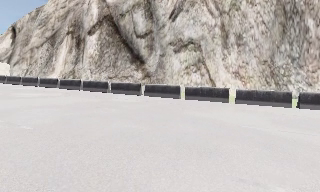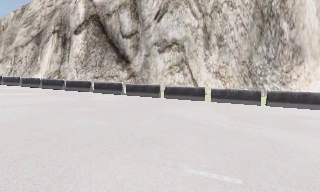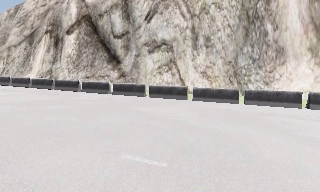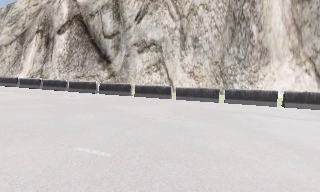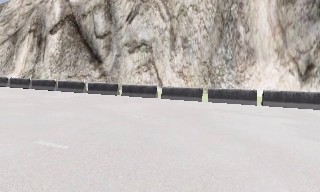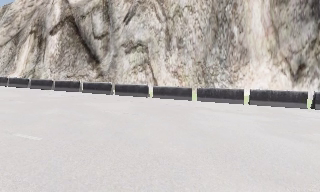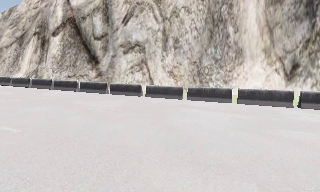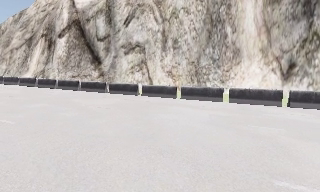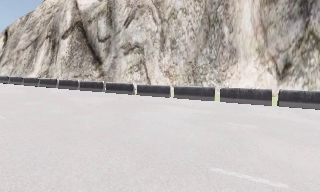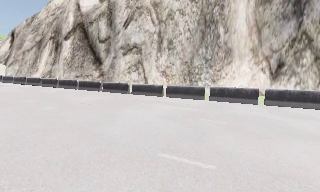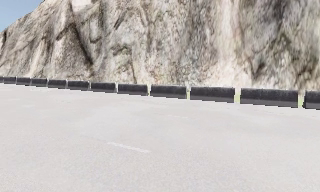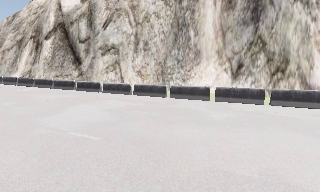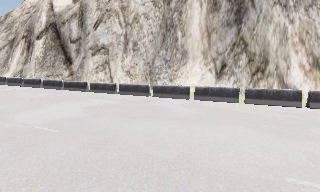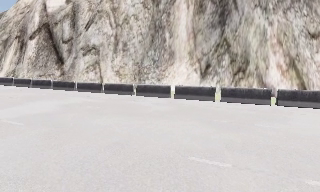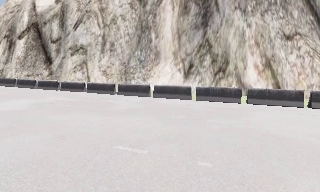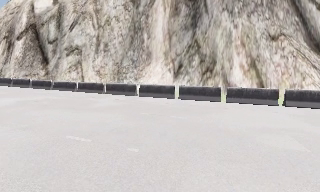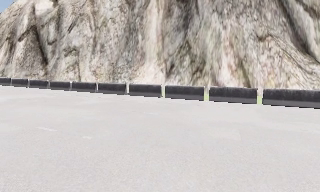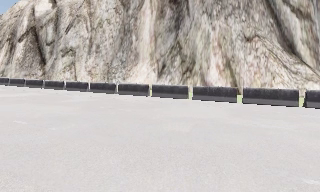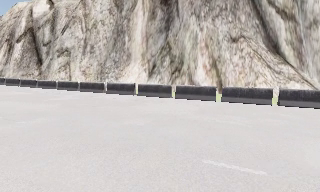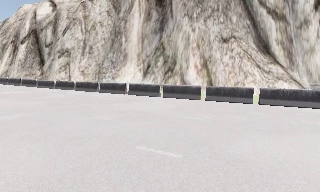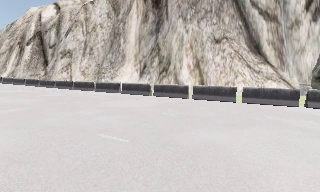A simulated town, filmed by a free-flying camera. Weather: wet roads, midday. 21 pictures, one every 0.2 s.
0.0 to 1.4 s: The camera travels to its right, about 8 m, so close, fixed things drift to the left.
1.4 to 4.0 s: The camera travels to its right and backward, about 18 m, so close, fixed things drift to the left.
The film runs backward here.
